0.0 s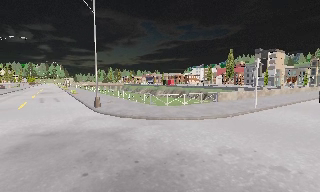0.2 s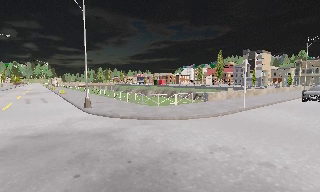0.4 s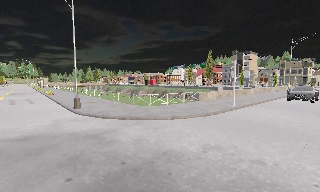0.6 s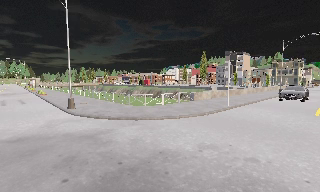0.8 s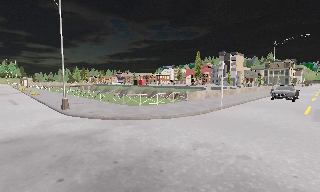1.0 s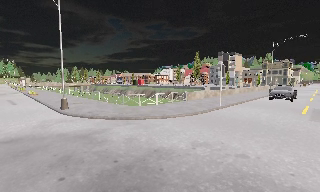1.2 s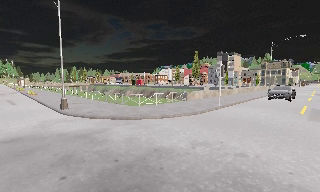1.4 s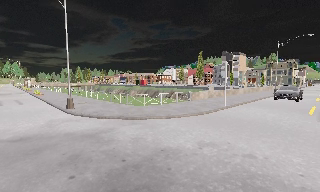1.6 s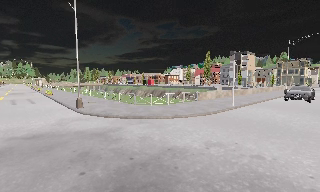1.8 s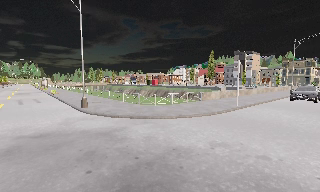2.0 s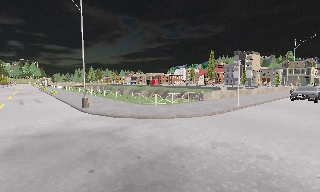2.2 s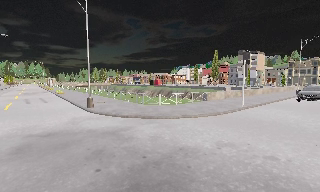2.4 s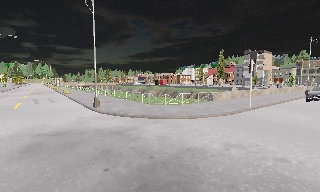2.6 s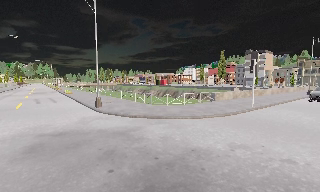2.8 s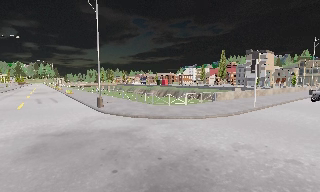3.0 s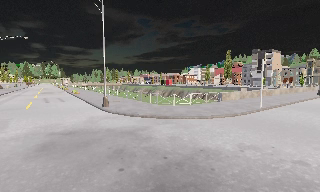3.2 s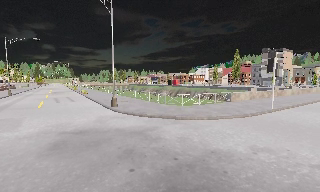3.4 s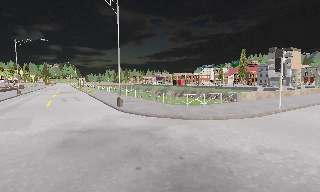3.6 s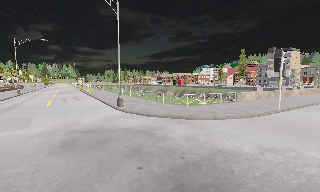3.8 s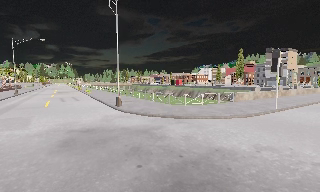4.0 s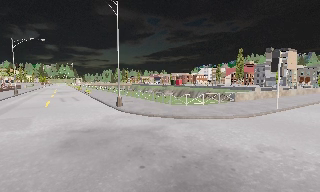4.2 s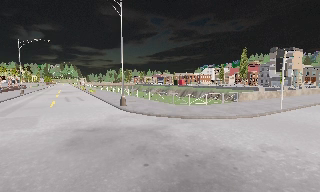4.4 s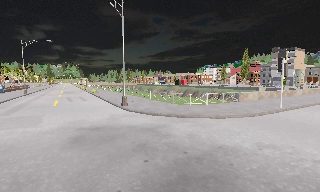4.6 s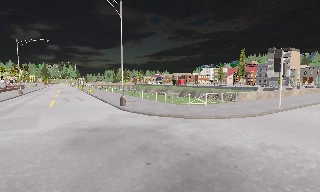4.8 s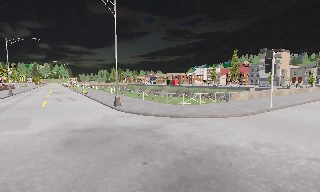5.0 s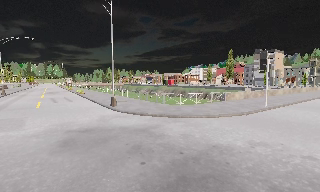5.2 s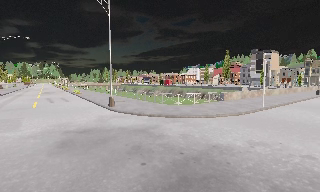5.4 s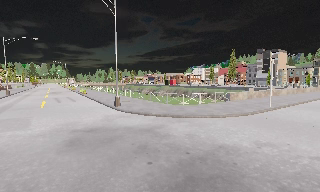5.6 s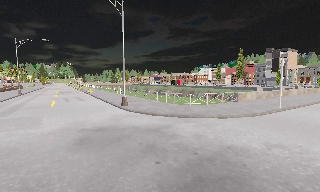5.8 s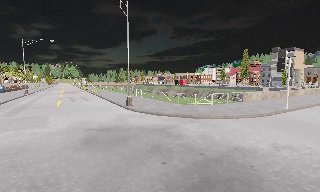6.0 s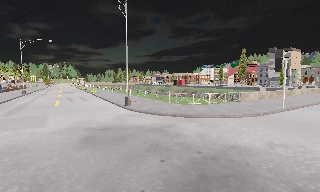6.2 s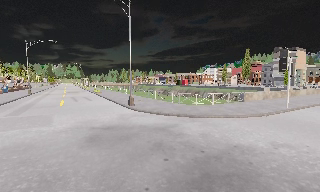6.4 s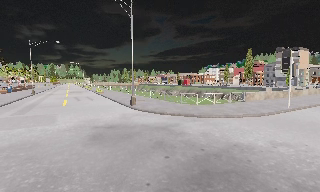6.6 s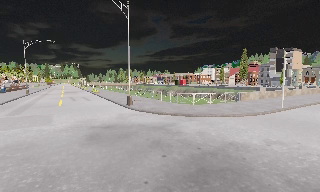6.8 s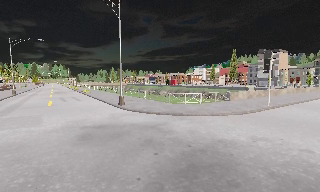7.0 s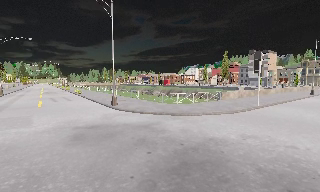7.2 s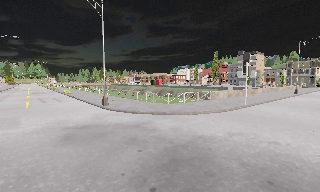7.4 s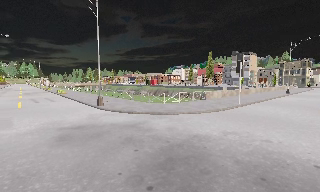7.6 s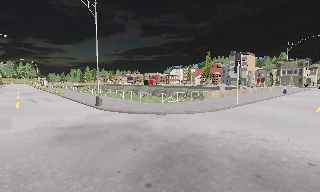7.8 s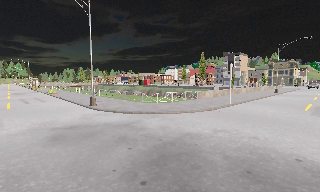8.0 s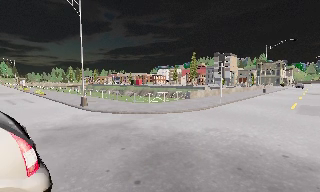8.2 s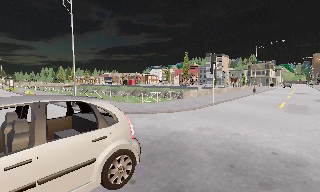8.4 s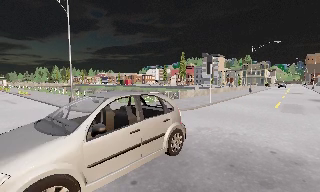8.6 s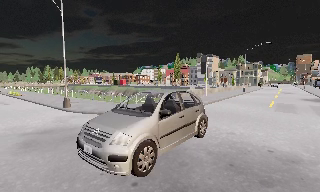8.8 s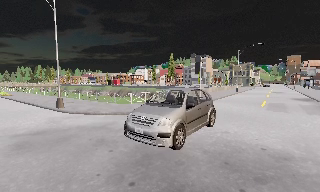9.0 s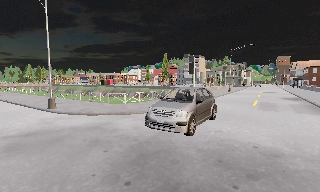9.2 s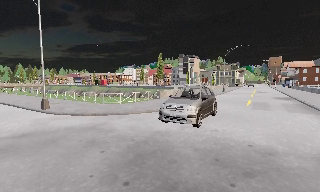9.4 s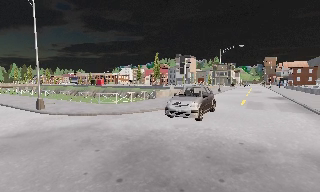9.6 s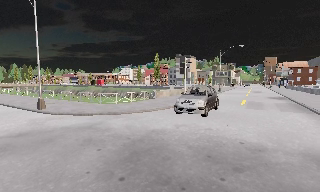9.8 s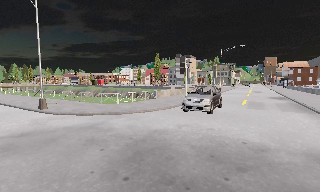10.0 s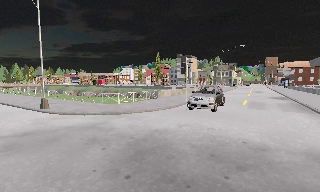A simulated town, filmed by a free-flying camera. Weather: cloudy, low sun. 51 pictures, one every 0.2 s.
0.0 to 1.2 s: The scene slides to the left, as the camera pans about 10 degrees to its right.
1.2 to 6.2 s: The camera pans to its left, which is counterclockwise from overhead, by about 15 degrees. It travels to its left, about 1 m, so close, fixed things drift to the right.
6.2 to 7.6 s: The camera swings to its right by about 10 degrees, and the scene slides to the left. It travels backward, about 0.5 m, so what stands in front gets smaller.
7.6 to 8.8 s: The camera swings to its right by about 15 degrees, and the scene slides to the left.
8.8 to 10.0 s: The camera shifts only a little, or ends up much as it began.
The film runs backward here.
